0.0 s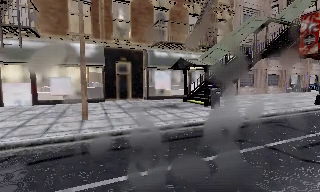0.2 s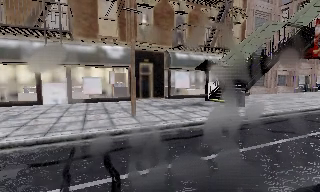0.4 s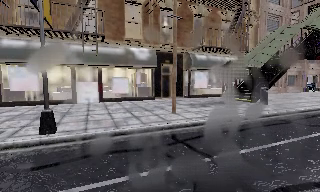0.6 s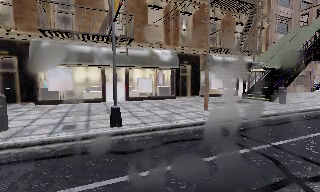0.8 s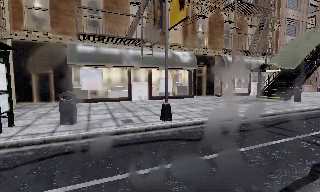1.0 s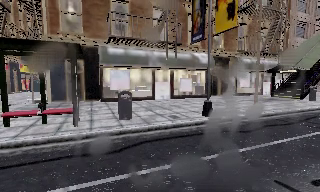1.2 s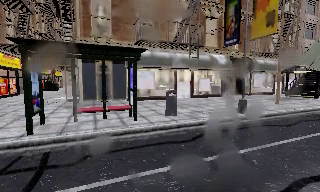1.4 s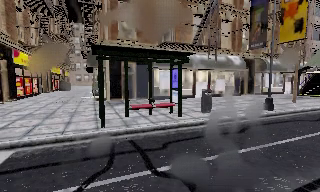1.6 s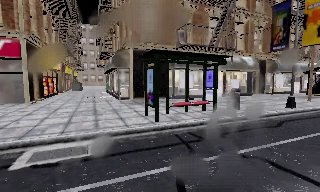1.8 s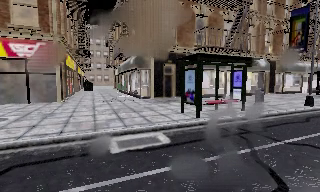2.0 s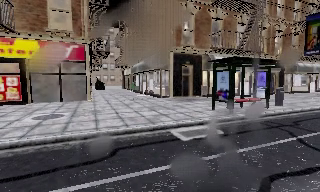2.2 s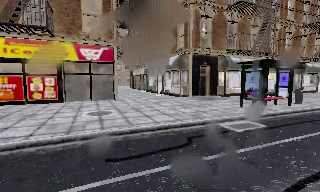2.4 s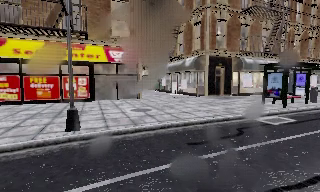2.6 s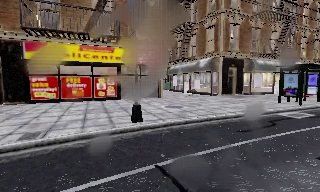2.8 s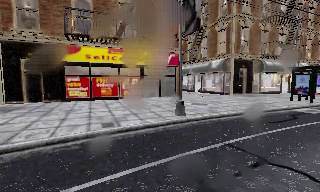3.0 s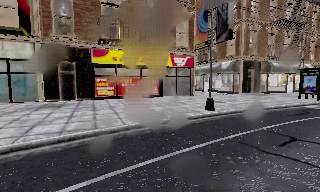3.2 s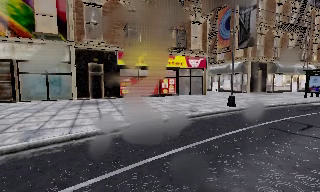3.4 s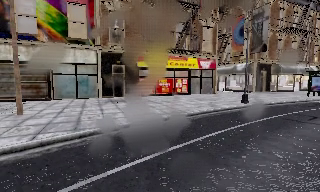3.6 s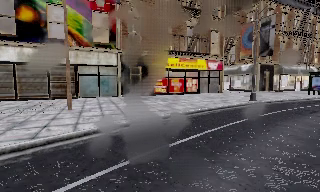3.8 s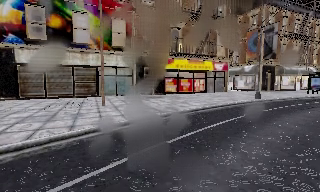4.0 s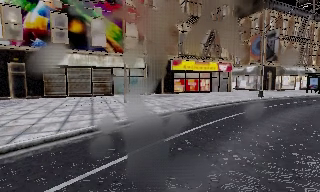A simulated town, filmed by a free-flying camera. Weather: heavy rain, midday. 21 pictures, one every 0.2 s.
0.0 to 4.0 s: The camera travels to its left and backward, about 40 m, so close, fixed things drift to the right.
The film runs forward here.
